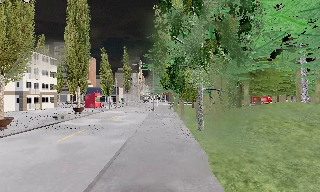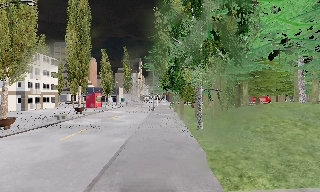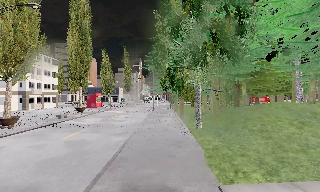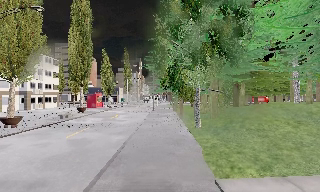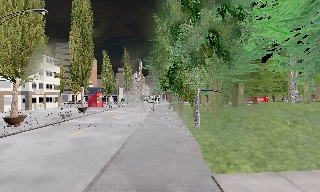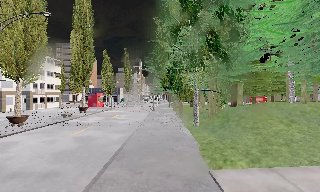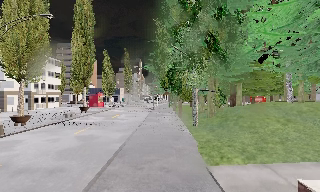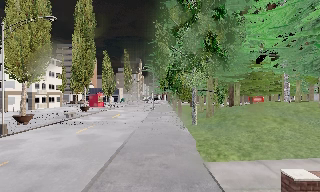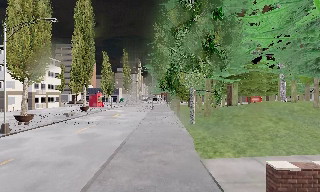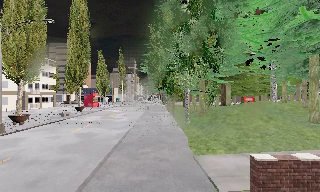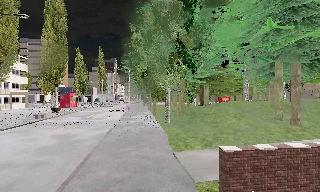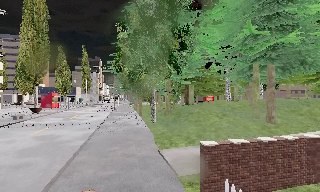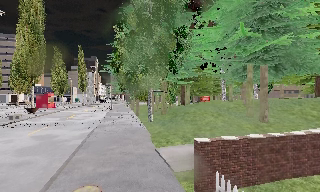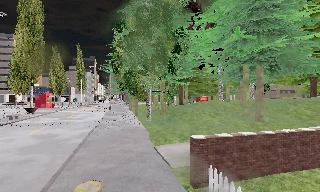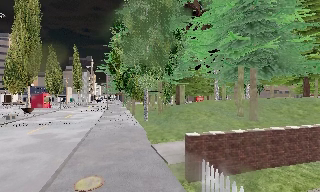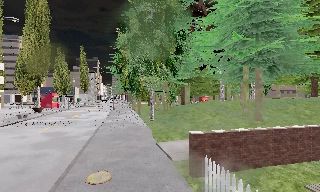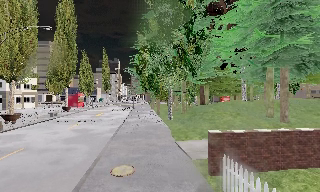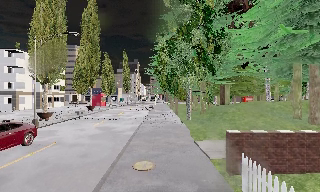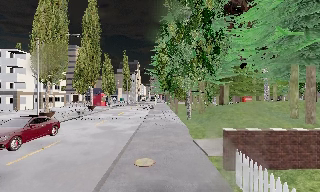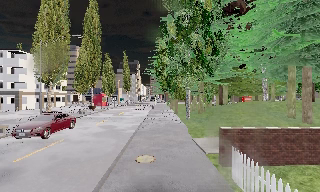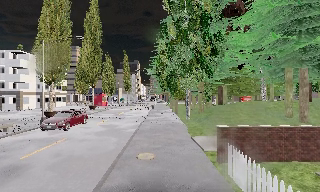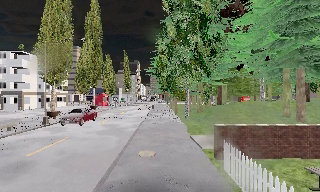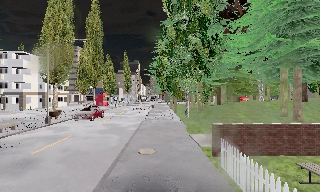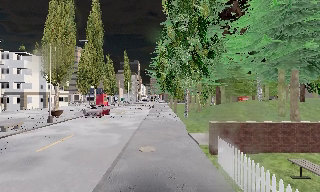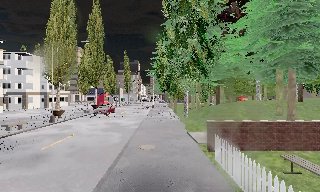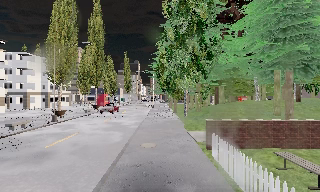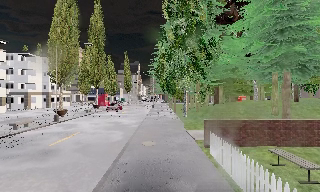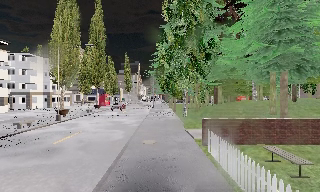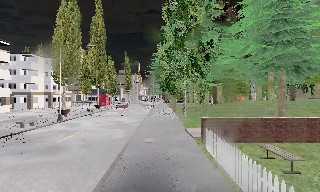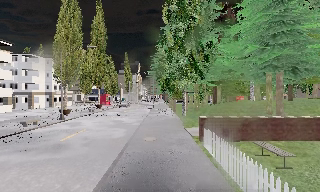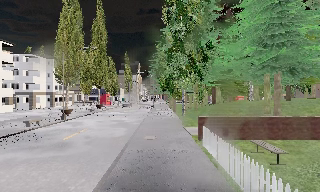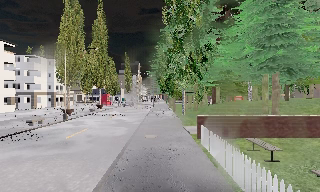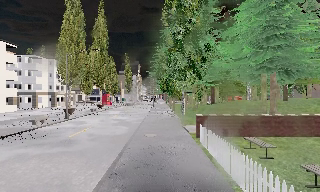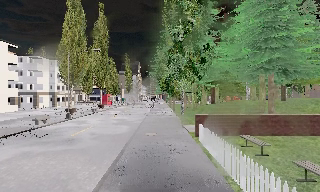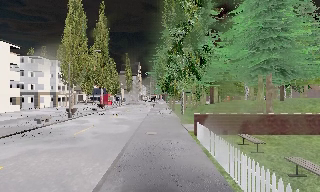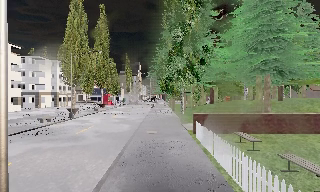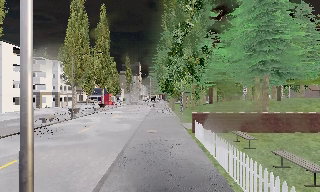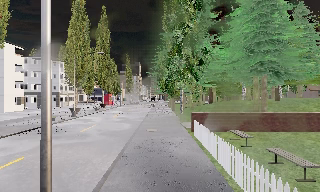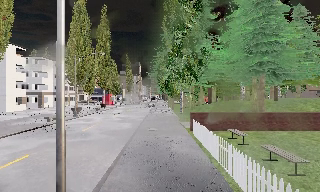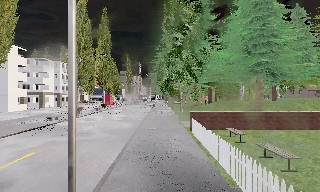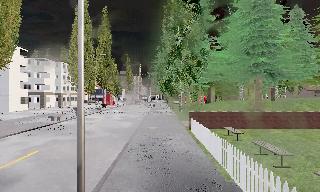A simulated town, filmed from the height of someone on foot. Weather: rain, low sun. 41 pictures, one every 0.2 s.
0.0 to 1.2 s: The camera travels backward, about 2 m, so what stands in front gets smaller.
1.2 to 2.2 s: The camera pans to its right, which is clockwise from overhead, by about 15 degrees. It travels backward, about 1.5 m, so what stands in front gets smaller.
2.2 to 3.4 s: The scene slides to the right, as the camera pans about 10 degrees to its left. It travels backward, about 1.5 m, so what stands in front gets smaller.
3.4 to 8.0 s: The camera travels backward, about 7 m, so what stands in front gets smaller.
The film runs backward here.
